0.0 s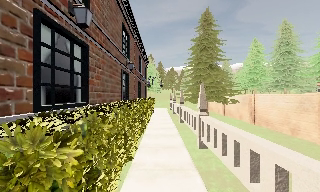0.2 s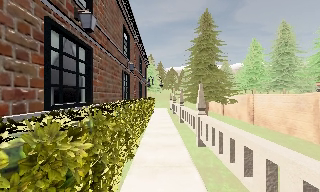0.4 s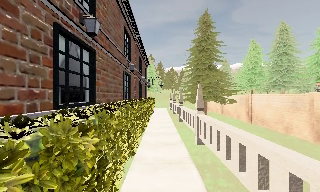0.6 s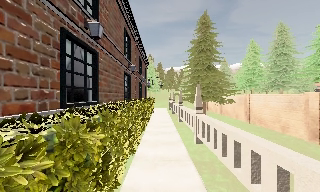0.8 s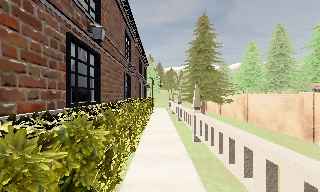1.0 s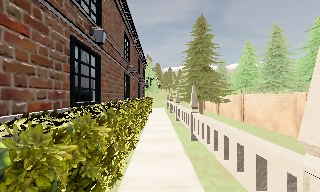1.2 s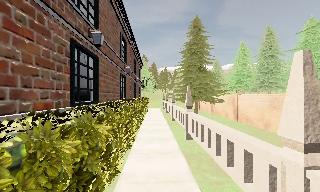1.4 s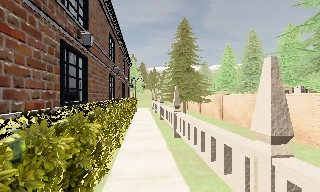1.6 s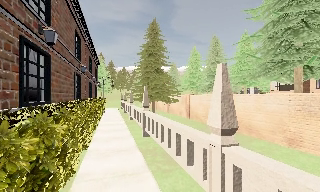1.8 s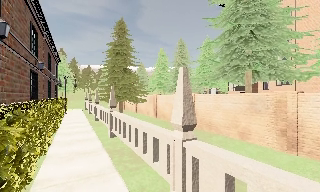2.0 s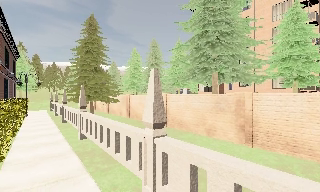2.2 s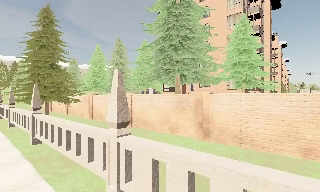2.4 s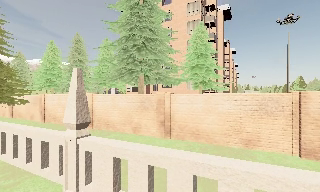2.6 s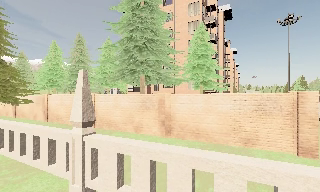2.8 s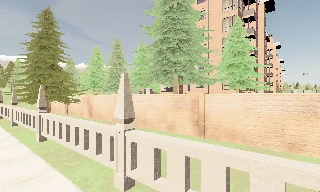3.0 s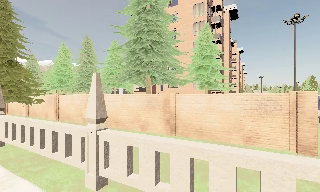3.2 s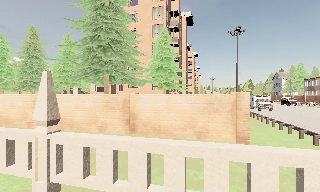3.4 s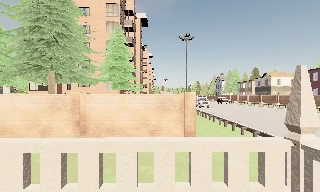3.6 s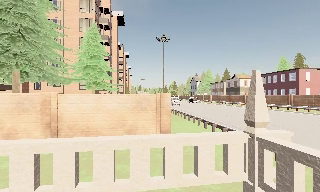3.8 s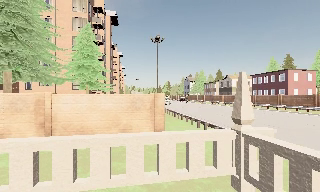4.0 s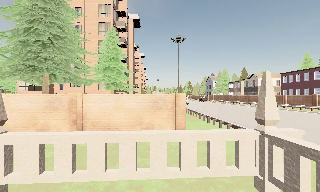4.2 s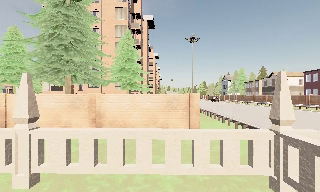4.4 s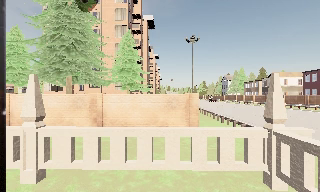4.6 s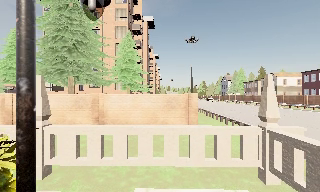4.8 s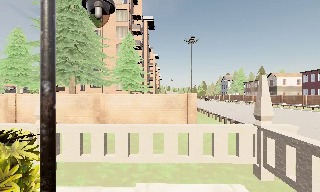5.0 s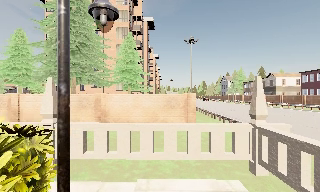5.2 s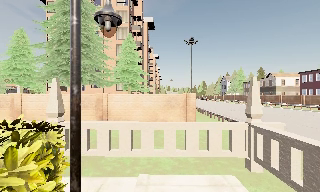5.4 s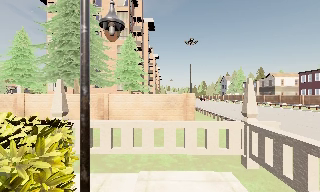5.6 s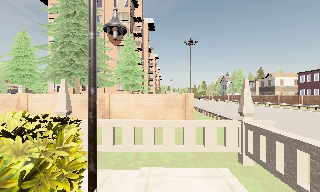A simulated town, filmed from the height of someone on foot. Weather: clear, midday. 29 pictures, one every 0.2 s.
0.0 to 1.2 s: The camera travels backward, about 1.5 m, so what stands in front gets smaller.
1.2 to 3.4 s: The scene slides to the left, as the camera pans about 90 degrees to its right. It travels backward, about 2 m.
3.4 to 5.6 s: The camera travels backward, about 2.5 m, so what stands in front gets smaller.
The film runs backward here.
